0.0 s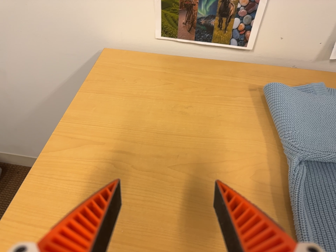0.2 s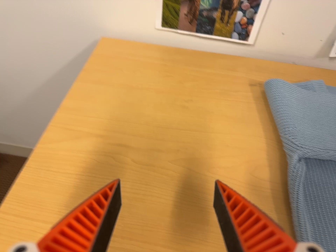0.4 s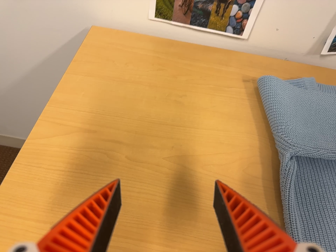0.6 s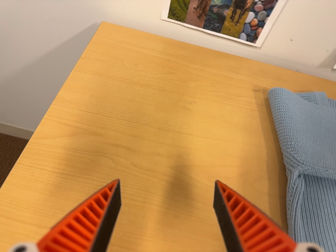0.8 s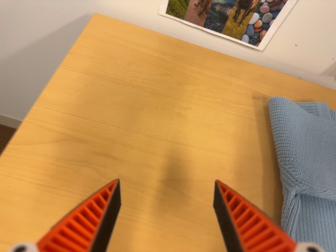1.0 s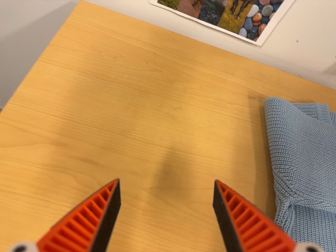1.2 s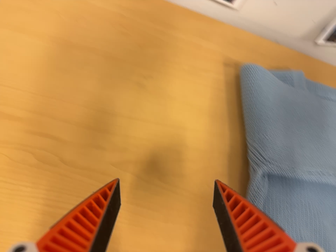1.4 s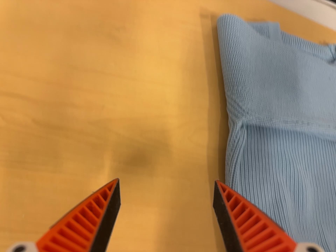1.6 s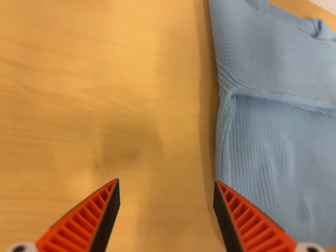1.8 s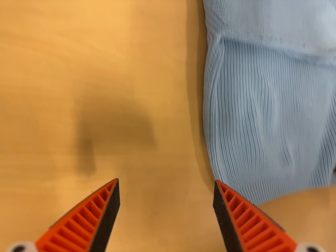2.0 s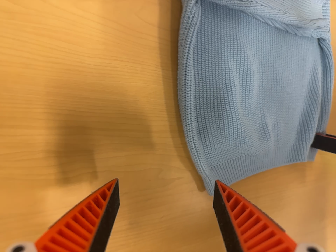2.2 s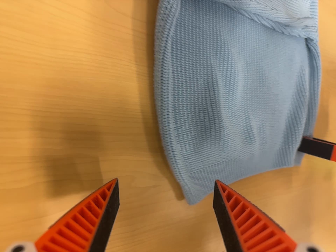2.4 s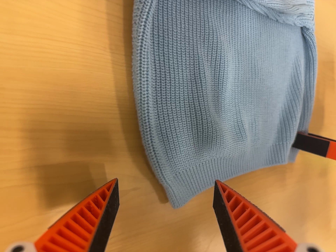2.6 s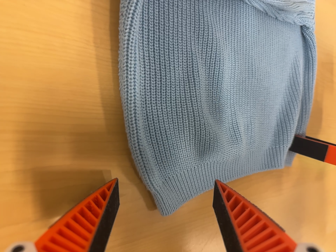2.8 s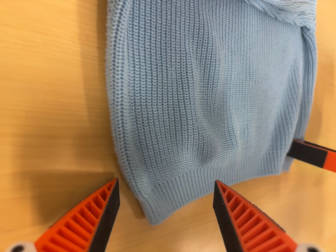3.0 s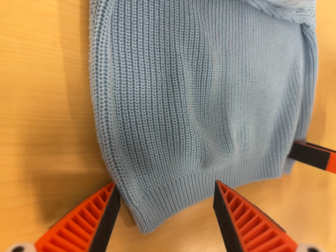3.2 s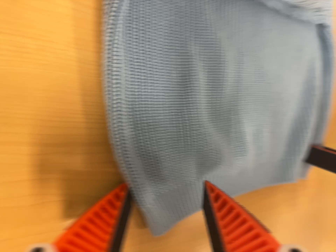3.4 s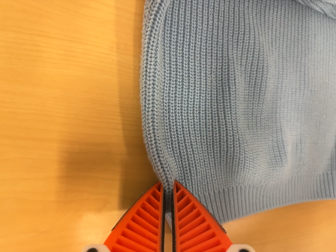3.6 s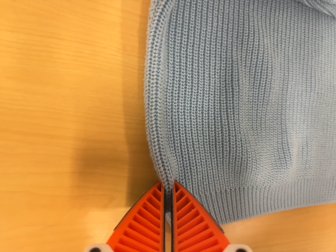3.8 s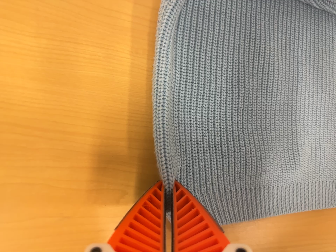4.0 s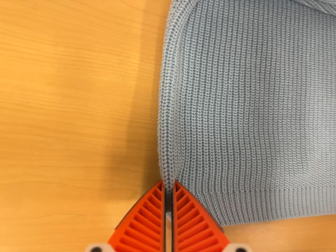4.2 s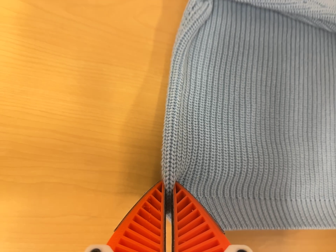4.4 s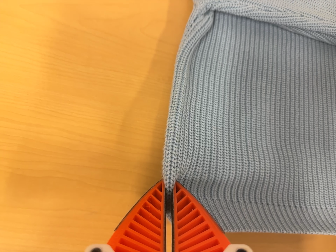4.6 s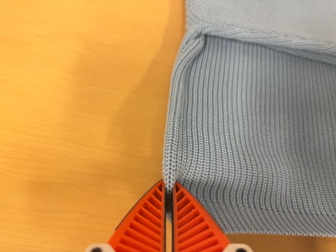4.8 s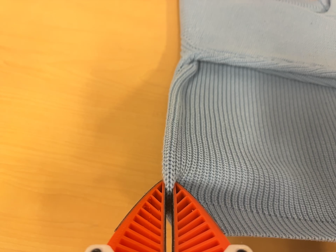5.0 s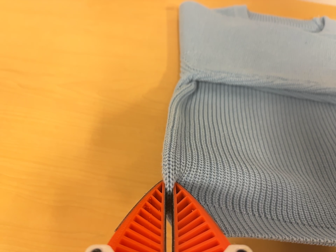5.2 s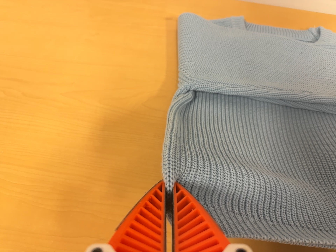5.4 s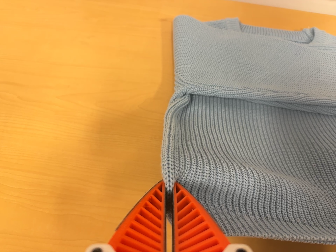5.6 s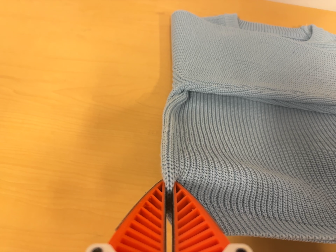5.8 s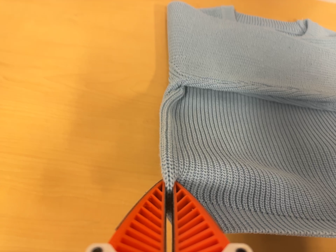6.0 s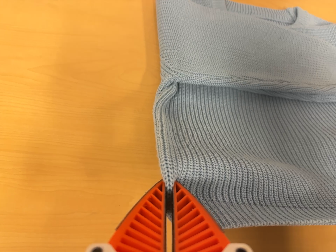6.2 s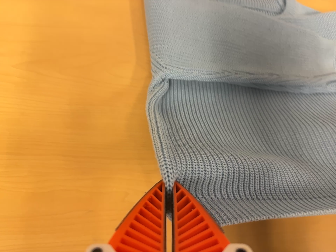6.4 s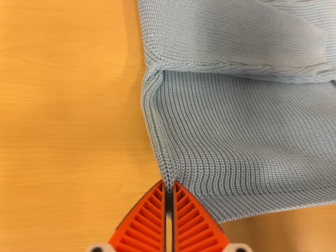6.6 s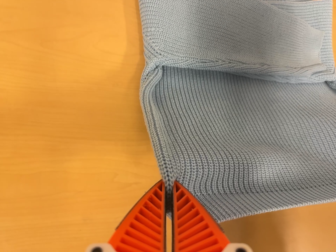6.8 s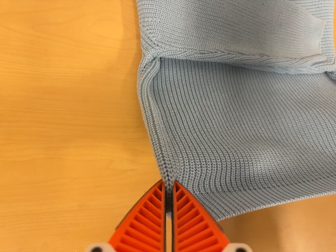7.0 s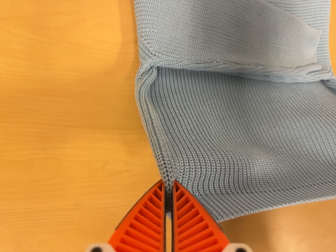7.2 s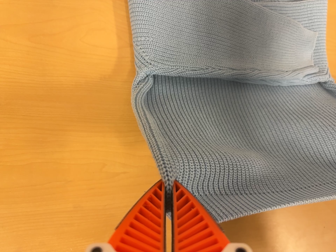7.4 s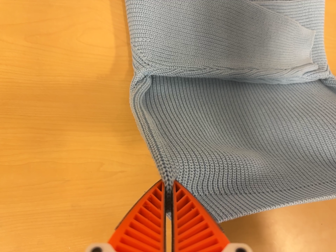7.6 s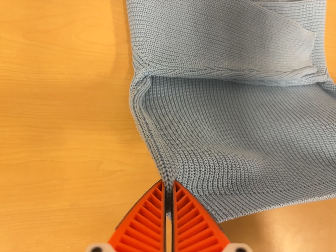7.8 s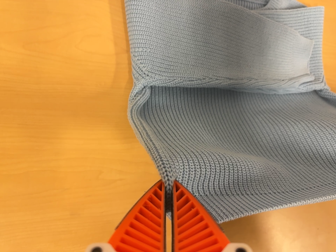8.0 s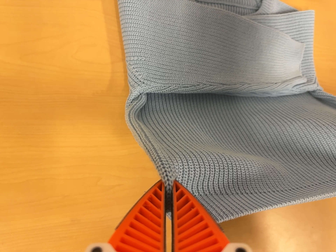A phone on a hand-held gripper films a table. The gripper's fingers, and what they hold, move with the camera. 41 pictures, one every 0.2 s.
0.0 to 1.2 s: The scene slides to the left, as the camera pans about 10 degrees to its right. It travels forward and toward the top of its view, about 12 cm, so what stands in front looms larger. Its aim tips toward the bottom of its view by about 15 degrees. It rolls about its line of sight by about 10 degrees, and the scene rotates clockwise.
1.2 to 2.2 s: The camera pans to its right by about 25 degrees. It travels forward and toward the bottom of its view, about 8 cm, so what stands in front looms larger. Its aim tips toward the bottom of its view by about 25 degrees, and the scene shifts upward.
2.2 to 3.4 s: The camera travels forward and to its right, about 9 cm, so what stands in front looms larger.
3.4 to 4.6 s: The scene slides to the right, as the camera pans about 20 degrees to its left. It travels toward the bottom of its view, to its right and backward, about 10 cm. Its aim tips toward the top of its view by about 20 degrees, and the scene shifts downward.
4.6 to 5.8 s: The camera travels backward, about 7 cm, so what stands in front gets smaller.
5.8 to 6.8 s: The camera swings to its right by about 15 degrees, and the scene slides to the left. It travels toward the top of its view, about 7 cm. Its aim tips toward the bottom of its view by about 20 degrees, and the scene shifts upward.
6.8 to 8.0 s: The camera shifts only a little, or ends up much as it began.
The film runs forward here.
